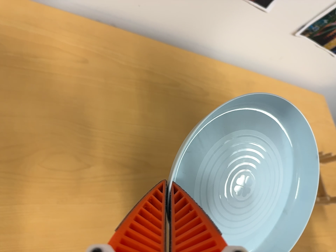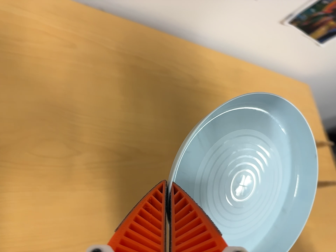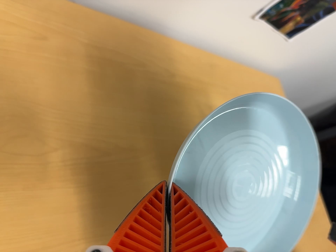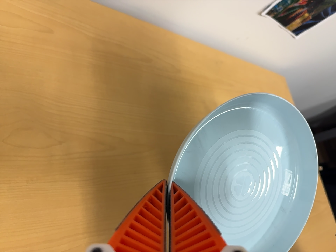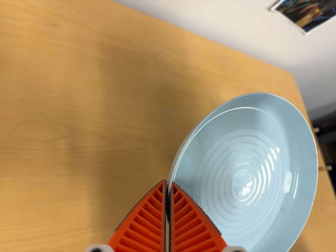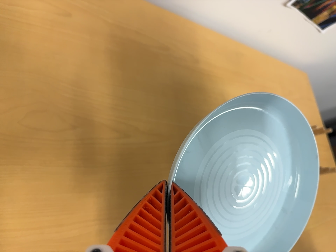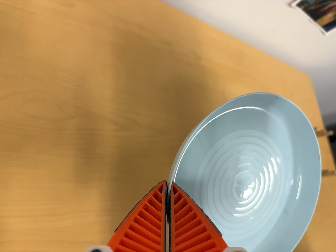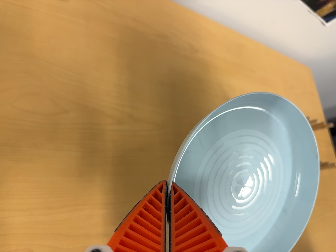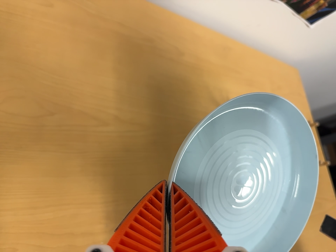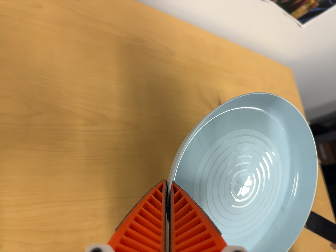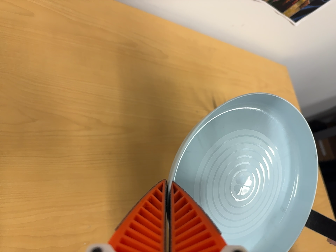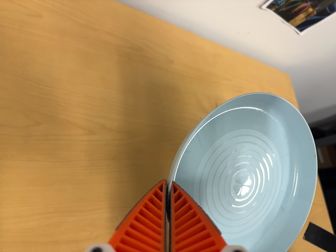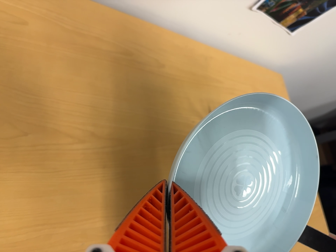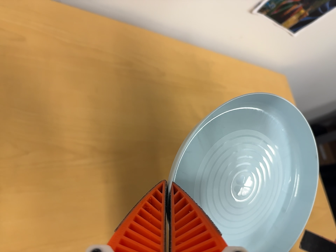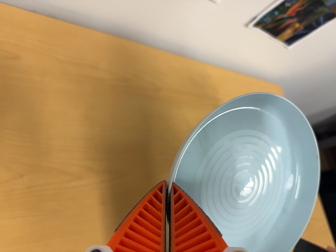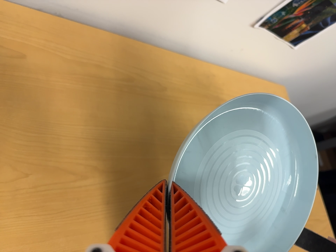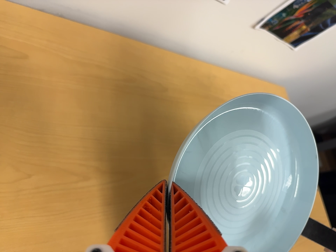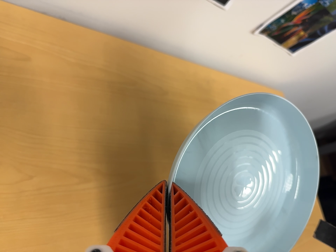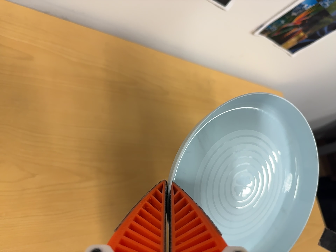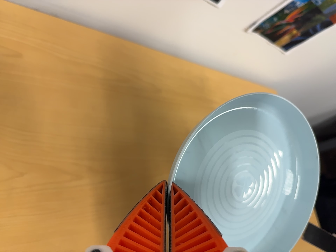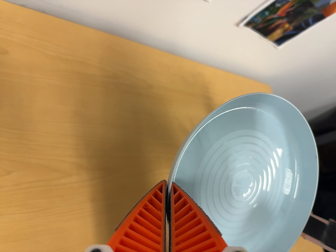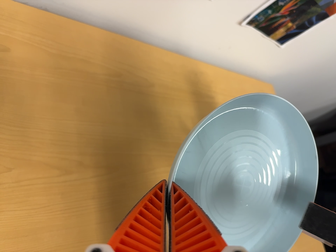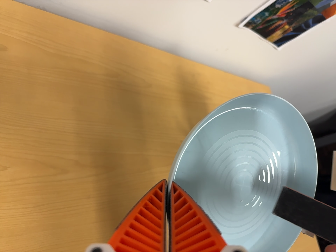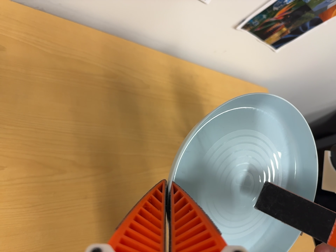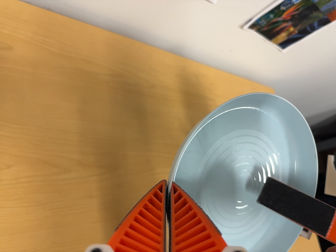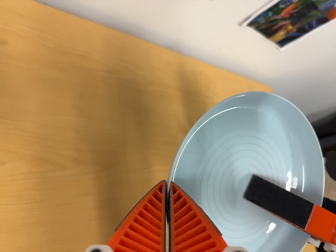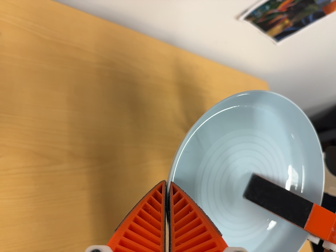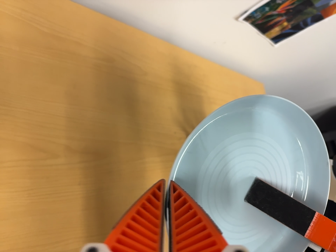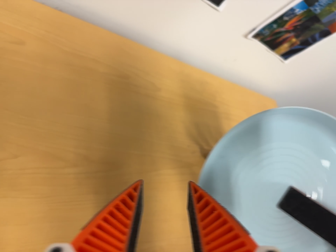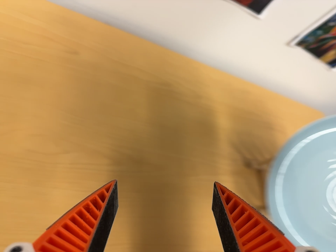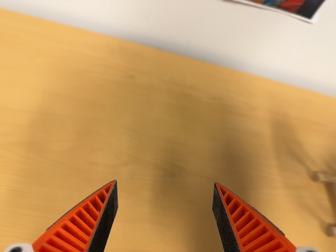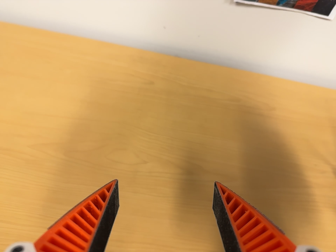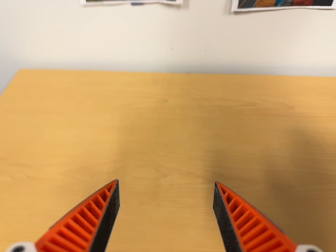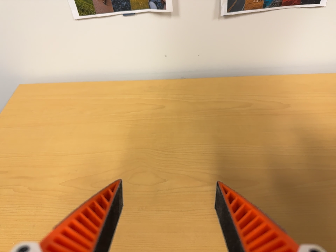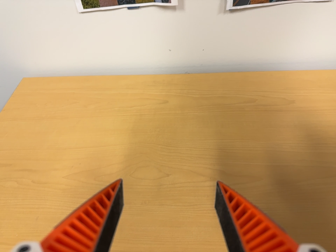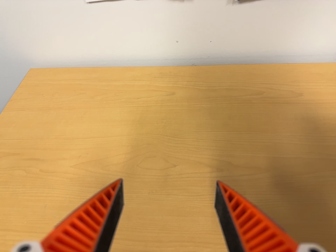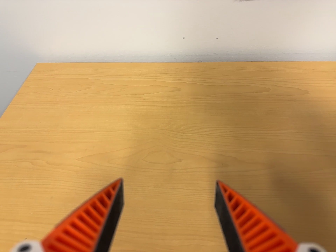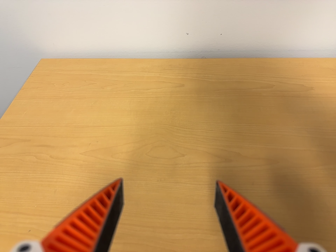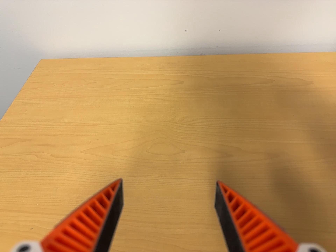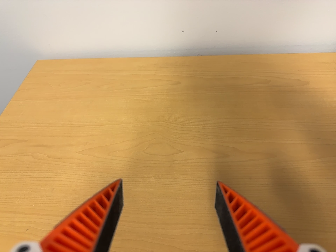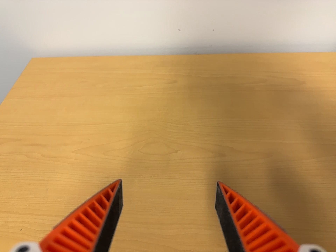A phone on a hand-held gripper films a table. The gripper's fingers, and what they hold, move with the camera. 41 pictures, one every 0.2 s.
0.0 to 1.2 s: The camera travels toward the bottom of its view, about 5 cm, so close, fixed things drift upward.
1.2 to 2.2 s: The camera travels to its right, about 5 cm, so close, fixed things drift to the left.
2.2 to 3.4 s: The camera travels toward the top of its view, about 6 cm, so close, fixed things drift downward.
3.4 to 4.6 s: The camera shifts only a little, or ends up much as it began.
4.6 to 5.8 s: The camera travels toward the bottom of its view, about 6 cm. Its aim tips toward the top of its view by about 10 degrees.
5.8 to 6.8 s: The scene slides to the right, as the camera pans about 30 degrees to its left. It travels to its right, toward the bottom of its view and backward, about 10 cm. Its aim tips toward the top of its view by about 15 degrees. It rolls about its line of sight by about 15 degrees, and the scene rotates counterclockwise.
6.8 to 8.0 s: The camera shifts only a little, or ends up much as it began.
The film runs forward here.
